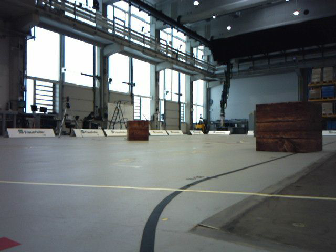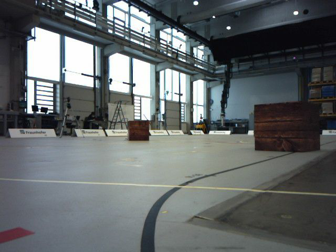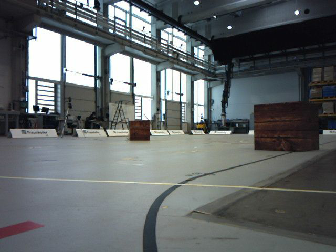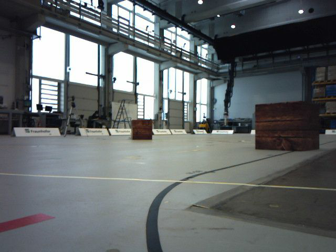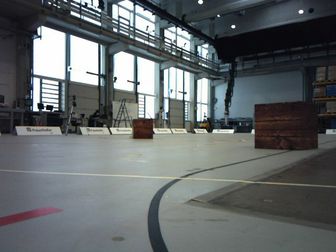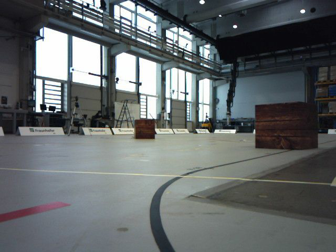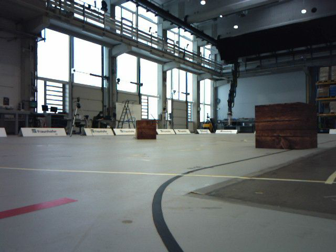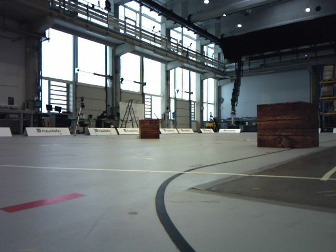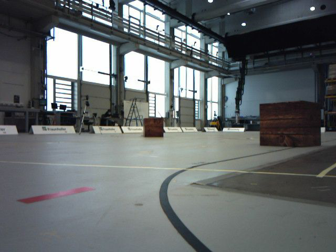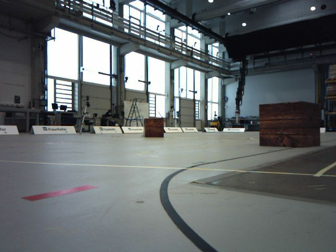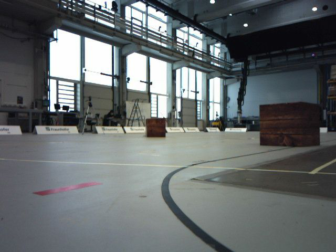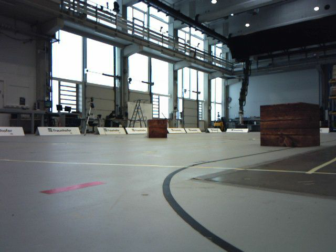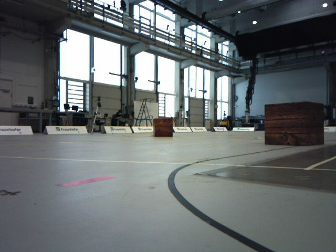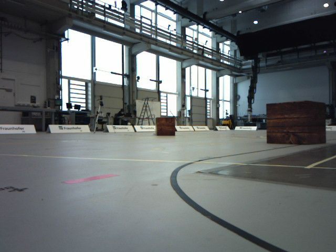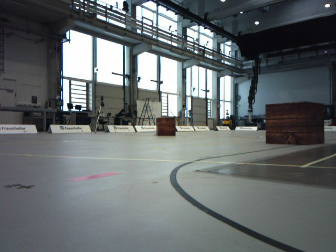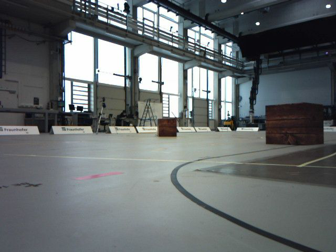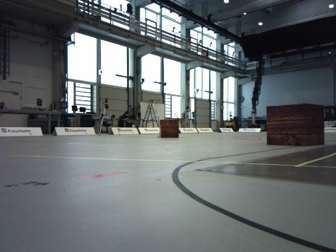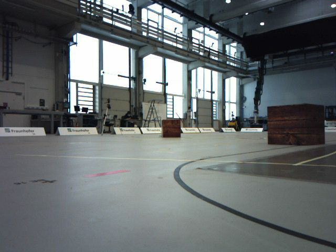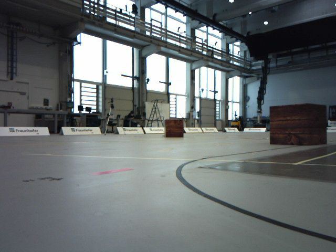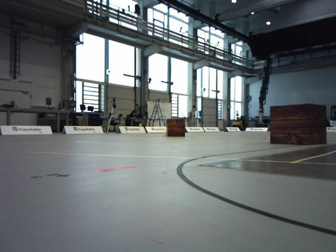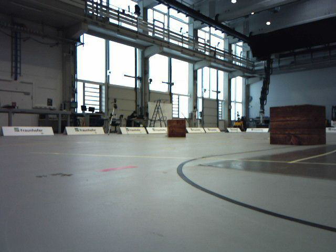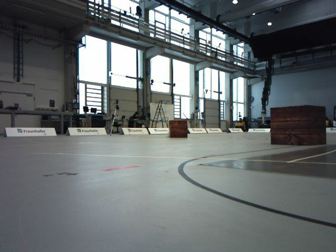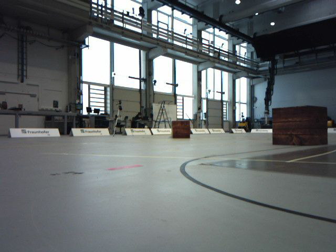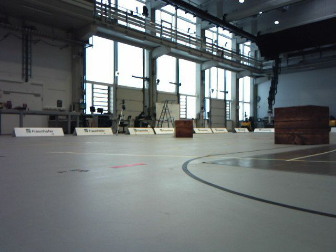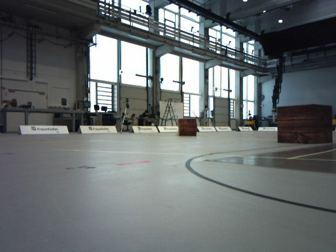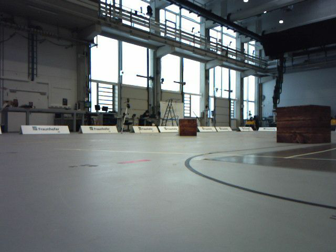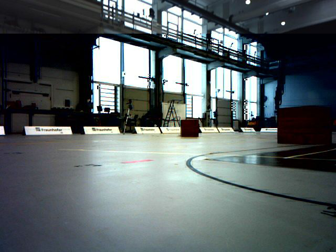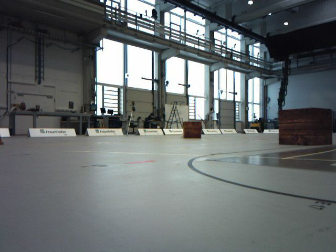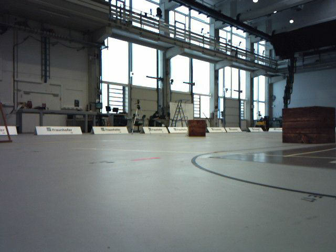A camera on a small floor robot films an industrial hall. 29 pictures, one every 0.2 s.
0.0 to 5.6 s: The camera pans to its left, which is counterclockwise from overhead, by about 10 degrees. It travels backward, about 1.2 m, so what stands in front gets smaller.
The film runs backward here.
